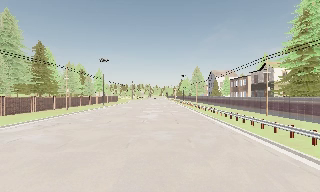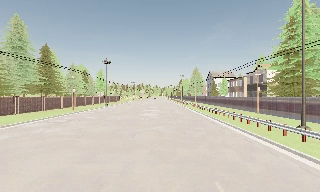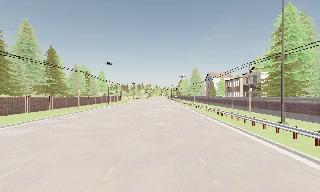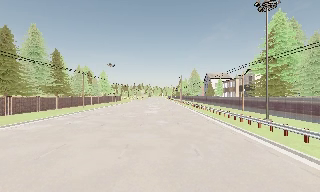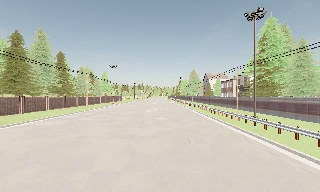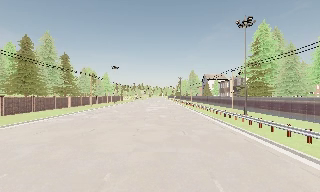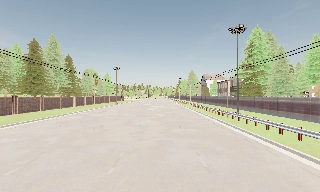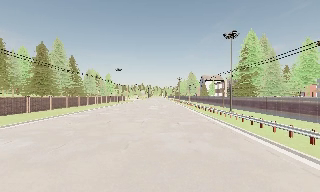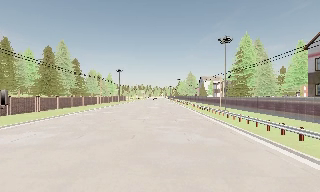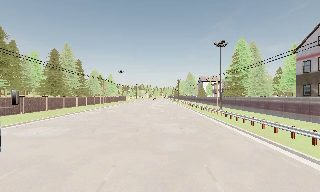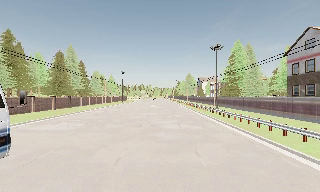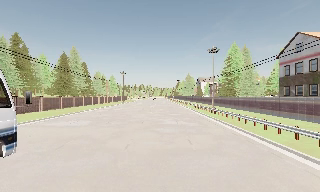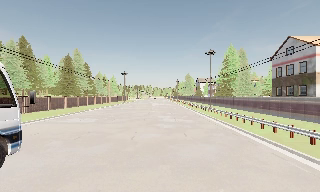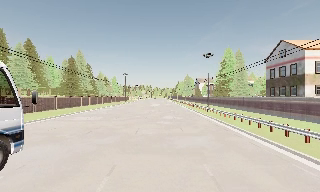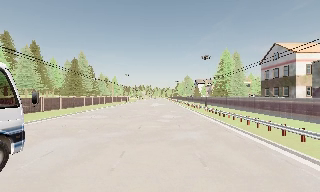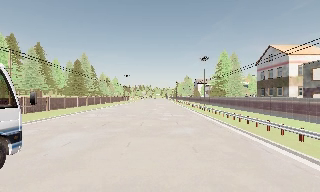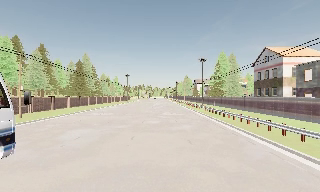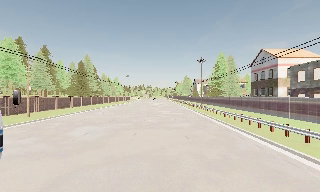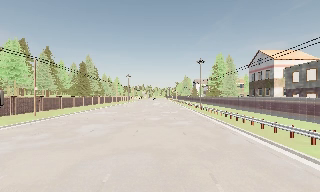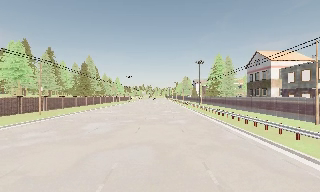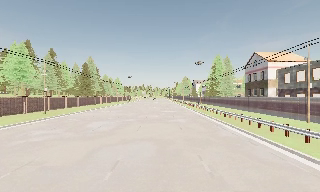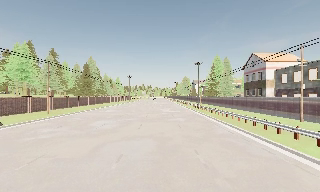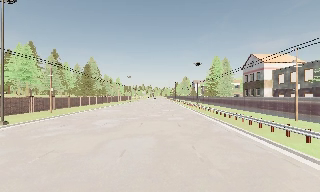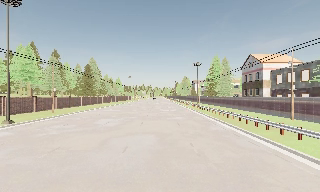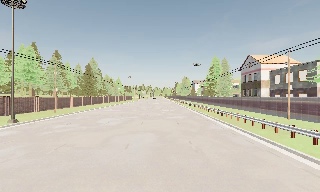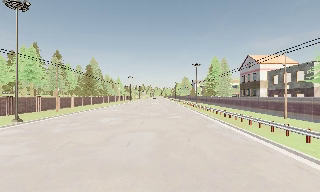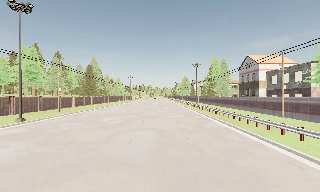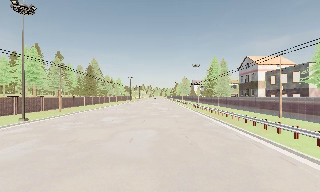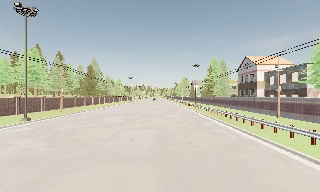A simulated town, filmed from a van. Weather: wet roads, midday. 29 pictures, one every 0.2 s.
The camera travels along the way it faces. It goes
backward.
0.0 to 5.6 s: The camera travels backward, about 35 m, so what stands in front gets smaller. It loses speed.
The film runs backward here.
